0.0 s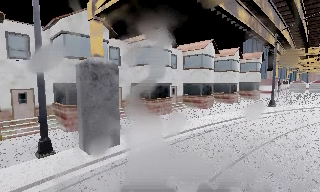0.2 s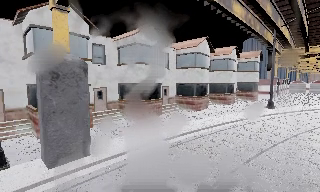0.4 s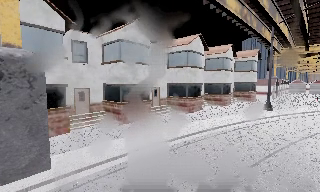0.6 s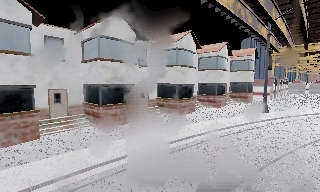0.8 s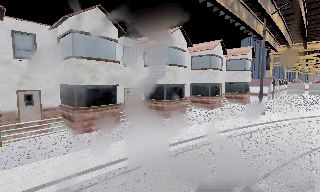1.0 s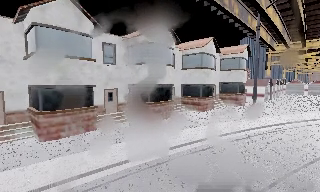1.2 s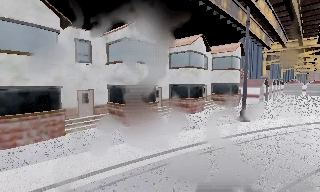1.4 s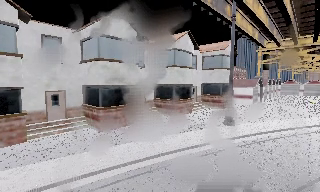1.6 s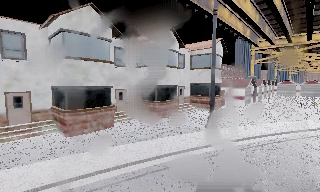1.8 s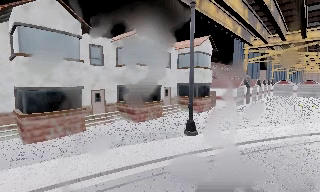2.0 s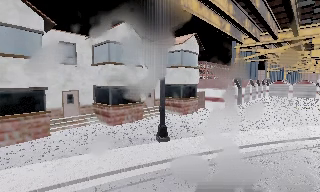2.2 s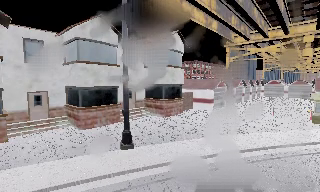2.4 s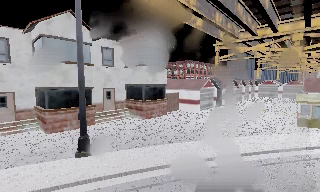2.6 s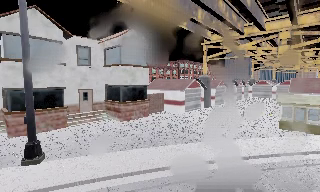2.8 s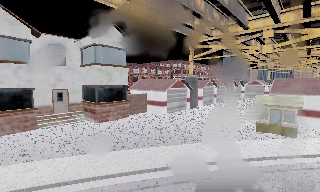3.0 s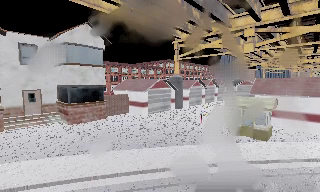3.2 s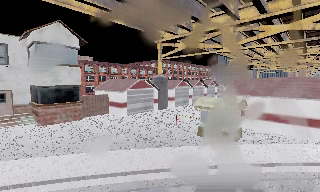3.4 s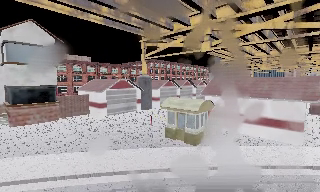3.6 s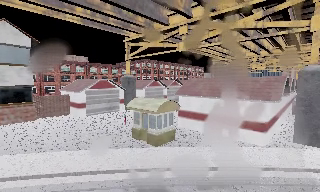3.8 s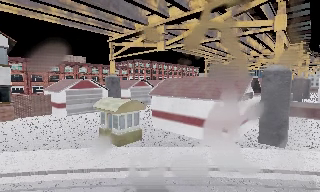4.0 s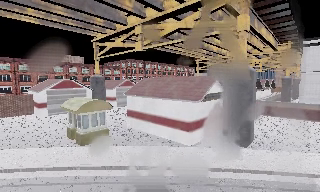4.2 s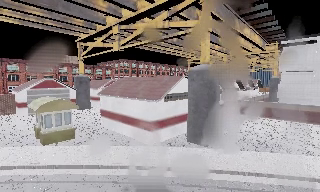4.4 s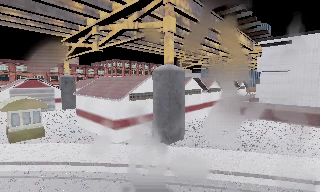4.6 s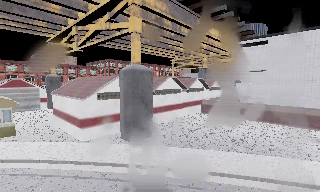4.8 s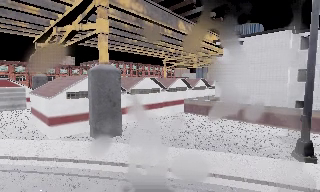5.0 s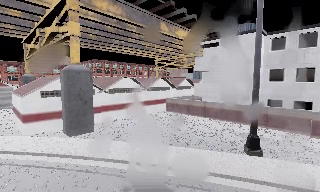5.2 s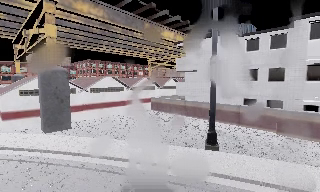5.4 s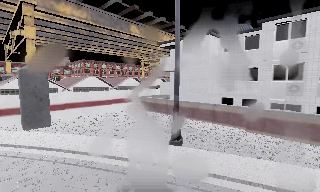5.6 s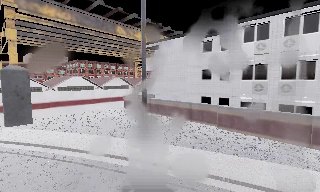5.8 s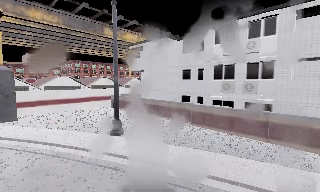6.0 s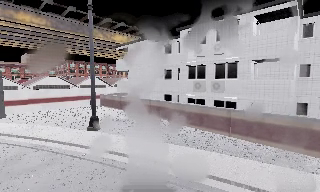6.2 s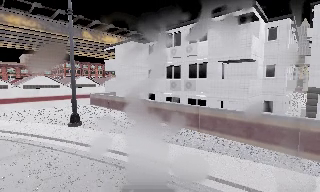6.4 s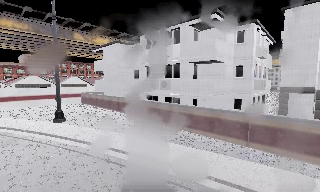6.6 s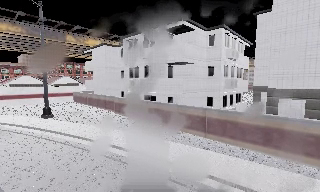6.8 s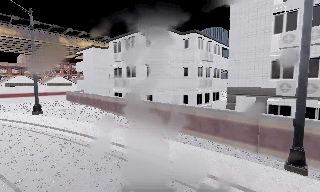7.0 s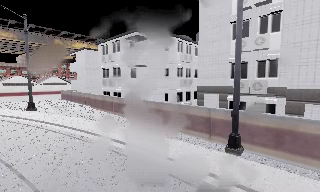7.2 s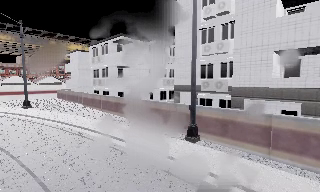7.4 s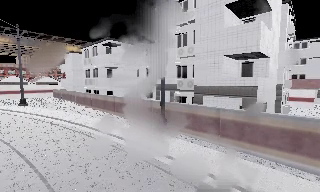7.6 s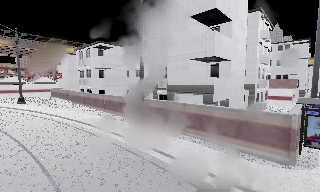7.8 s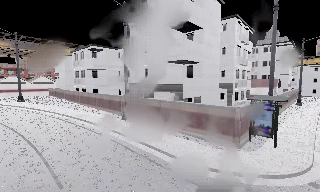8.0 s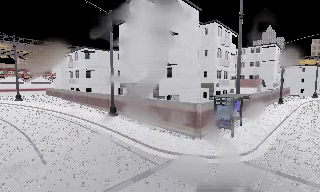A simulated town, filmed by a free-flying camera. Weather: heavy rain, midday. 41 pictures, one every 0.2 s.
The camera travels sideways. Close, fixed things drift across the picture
to the left.
0.0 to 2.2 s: The camera travels to its right and forward, about 20 m, so close, fixed things drift to the left.
2.2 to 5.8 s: The camera travels to its right, about 40 m, so close, fixed things drift to the left.
5.8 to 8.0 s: The camera travels to its right and backward, about 25 m, so close, fixed things drift to the left.
The film runs backward here.
